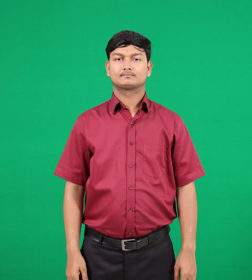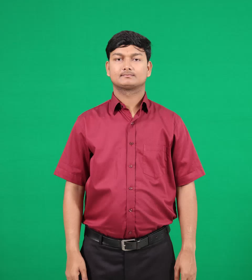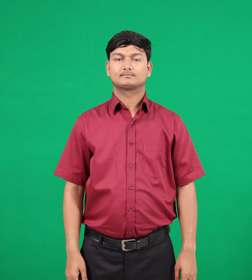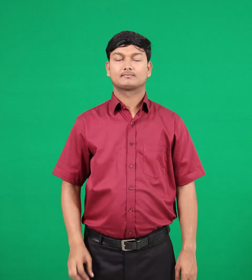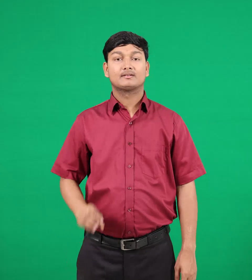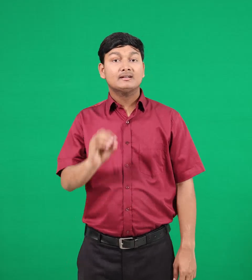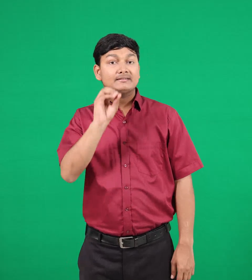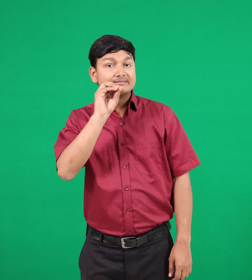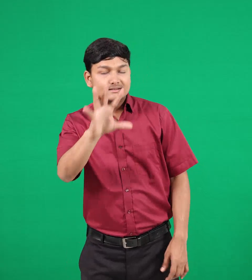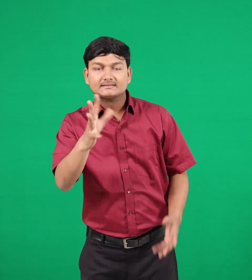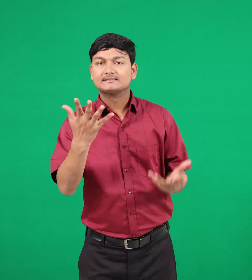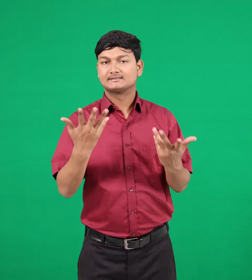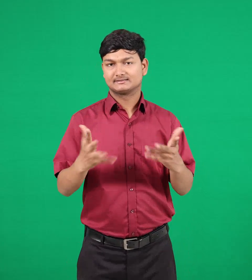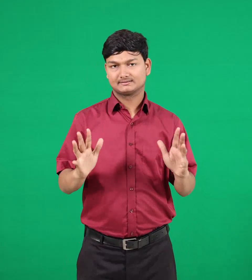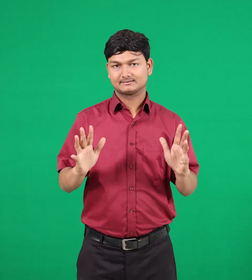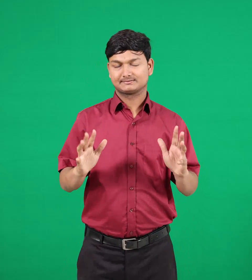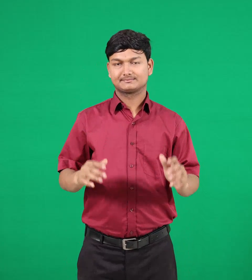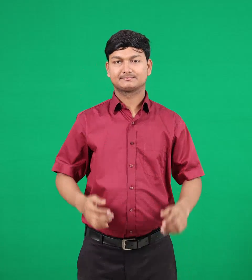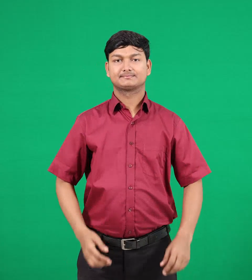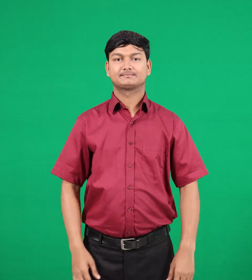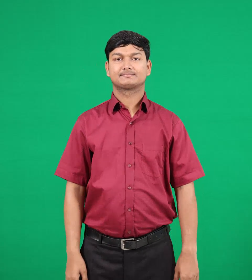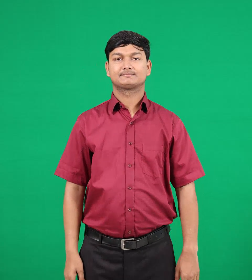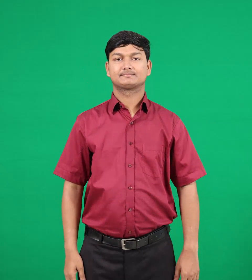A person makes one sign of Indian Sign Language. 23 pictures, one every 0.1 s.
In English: informed
